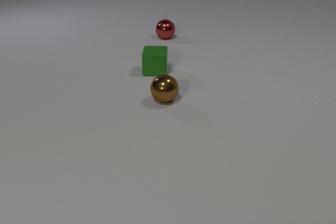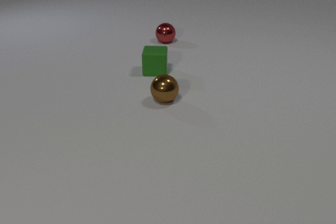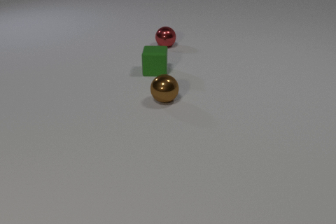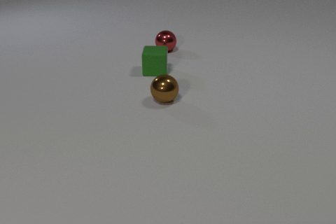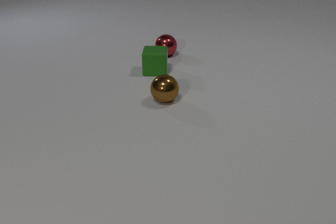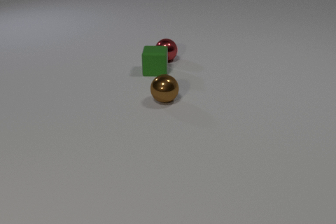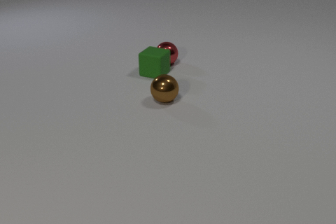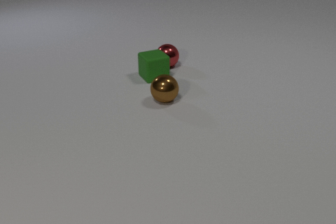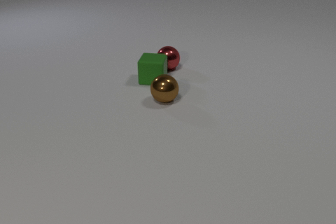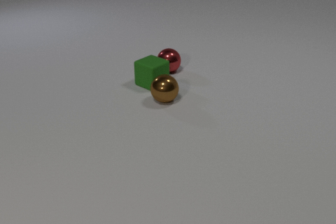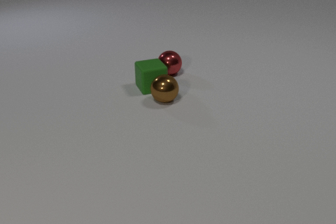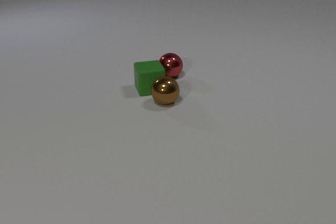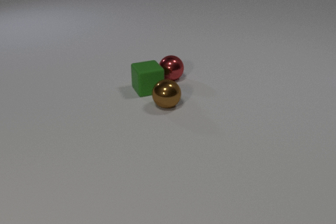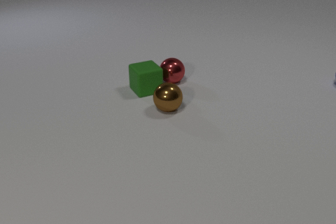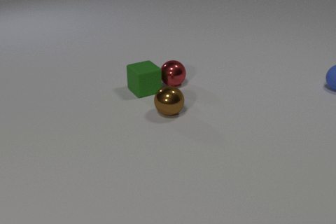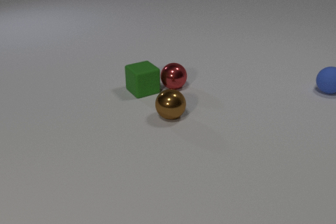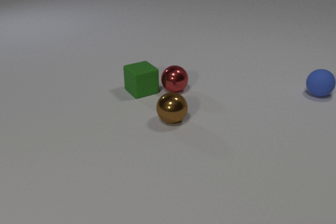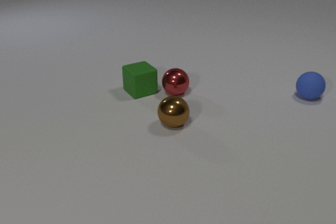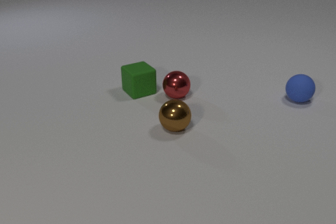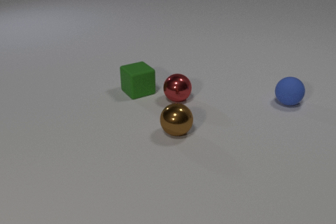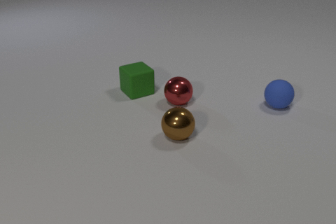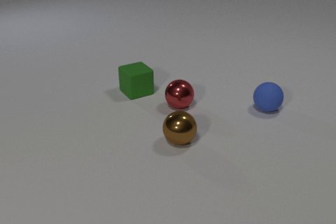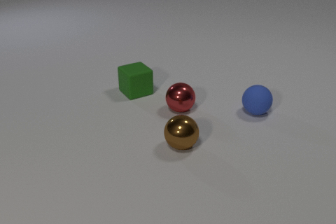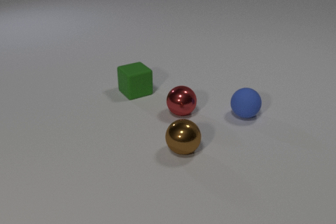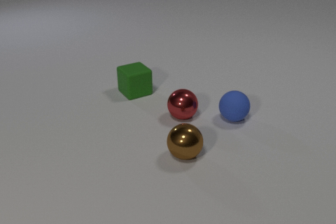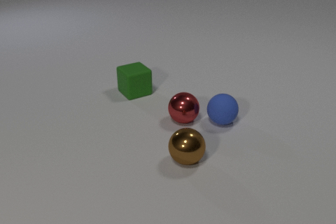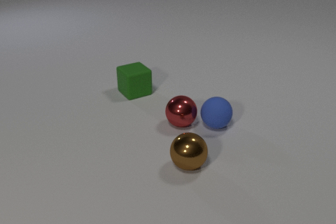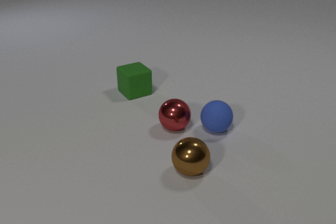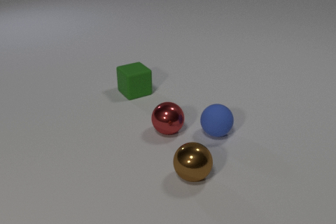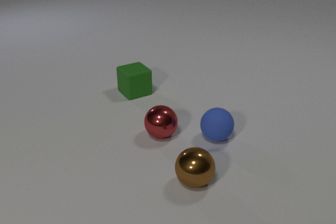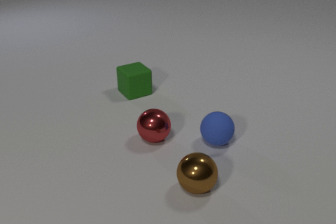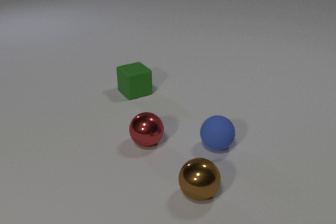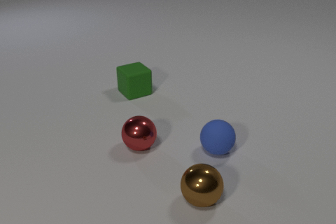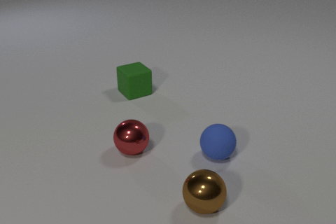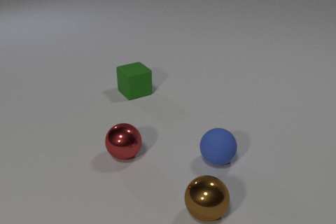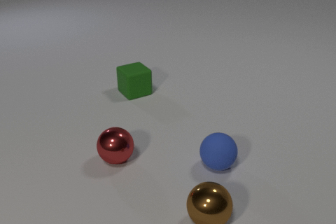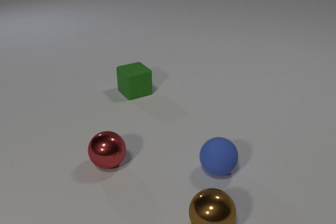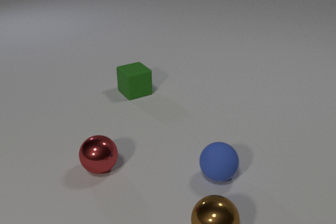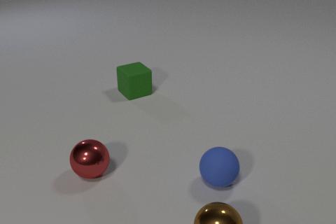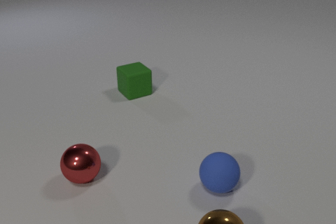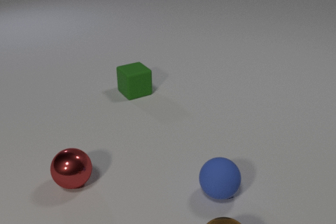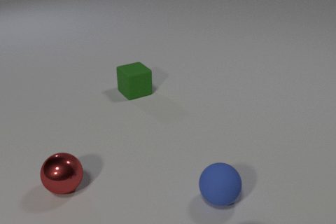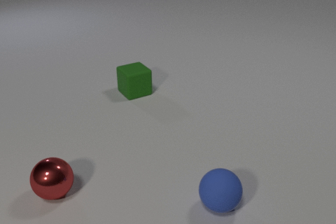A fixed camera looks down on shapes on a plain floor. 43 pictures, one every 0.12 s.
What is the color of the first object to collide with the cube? red.
What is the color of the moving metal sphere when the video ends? red.
What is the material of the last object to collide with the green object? metal.
0.00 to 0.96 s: The red metal sphere rolls toward the camera. The green rubber cube slides toward the camera. The red metal sphere and the green rubber cube collide.
0.96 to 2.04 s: The red metal sphere rolls toward the camera. The green rubber cube slides toward the camera and to the left. The brown metal sphere rolls toward the camera. The blue rubber sphere comes in at the right edge, rolls toward the camera and to the left. The green rubber cube and the brown metal sphere collide.
2.04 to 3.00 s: The red metal sphere rolls toward the camera. The green rubber cube slides to the left. The brown metal sphere rolls toward the camera. The blue rubber sphere rolls to the left and toward the camera.
3.00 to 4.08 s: The red metal sphere rolls toward the camera and to the left. The brown metal sphere rolls toward the camera. The blue rubber sphere rolls toward the camera. The red metal sphere and the blue rubber sphere collide.
4.08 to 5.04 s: The red metal sphere rolls to the left and toward the camera. The brown metal sphere rolls toward the camera, leaves at the bottom edge. The blue rubber sphere rolls toward the camera.
